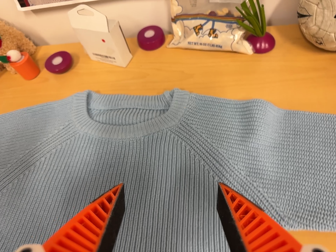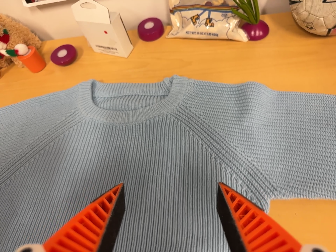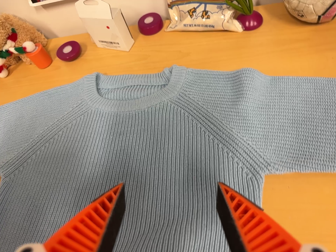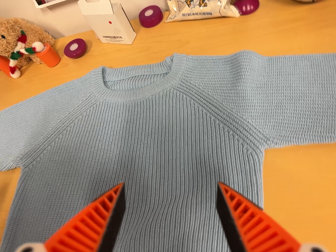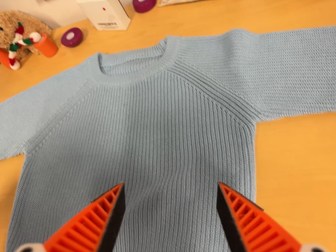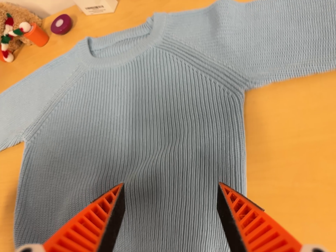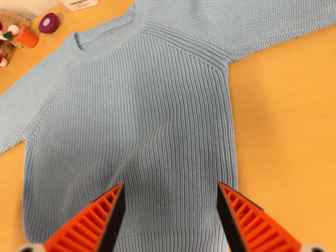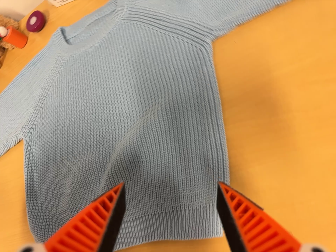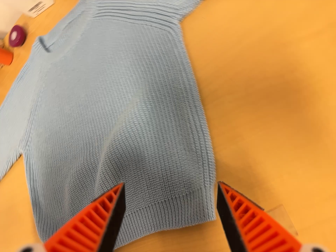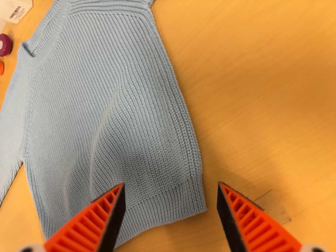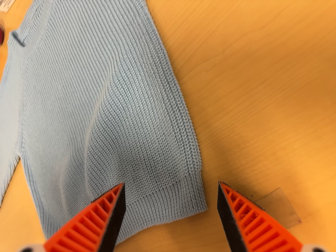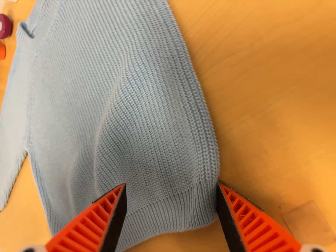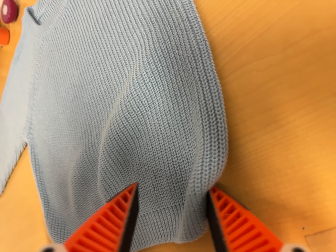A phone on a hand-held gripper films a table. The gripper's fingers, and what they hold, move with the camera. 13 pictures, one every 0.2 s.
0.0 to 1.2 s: The camera travels toward the bottom of its view, backward and to its right, about 16 cm, so close, fixed things drift upward. It rolls about its line of sight by about 20 degrees, and the scene rotates counterclockwise.
1.2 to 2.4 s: The camera pans to its left by about 10 degrees. It travels to its right and forward, about 12 cm. Its aim tips toward the bottom of its view by about 10 degrees, and the scene shifts upward. It rolls about its line of sight by about 20 degrees, and the scene rotates counterclockwise.
The film runs forward here.
